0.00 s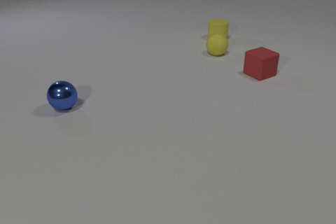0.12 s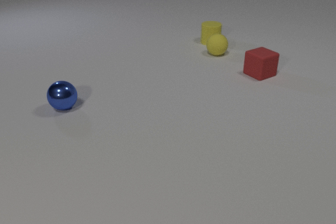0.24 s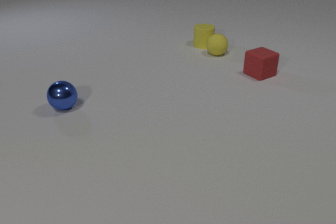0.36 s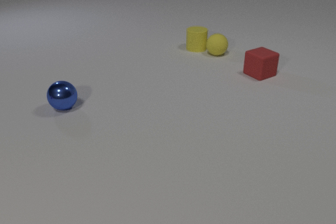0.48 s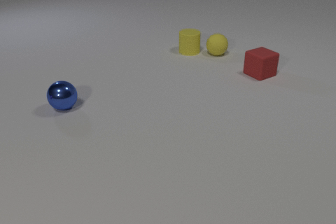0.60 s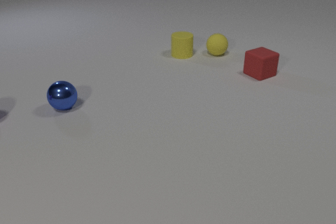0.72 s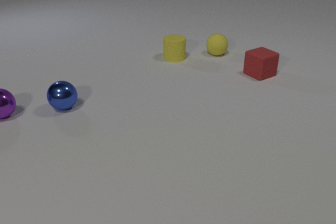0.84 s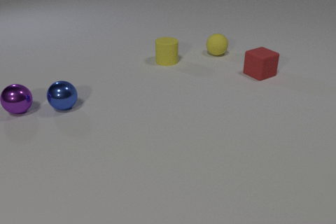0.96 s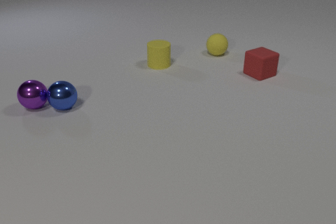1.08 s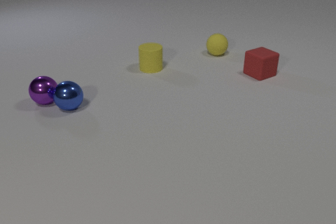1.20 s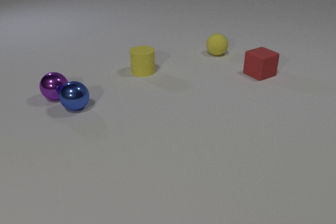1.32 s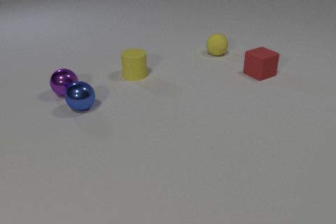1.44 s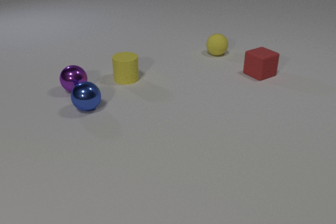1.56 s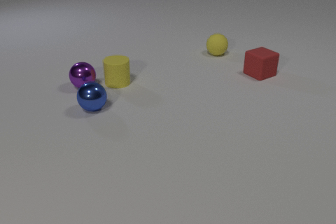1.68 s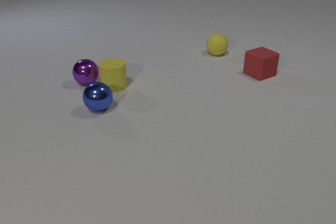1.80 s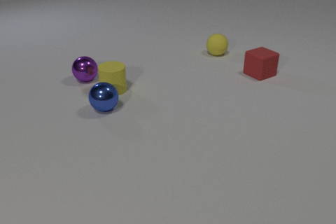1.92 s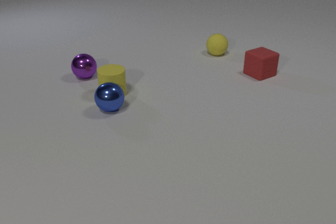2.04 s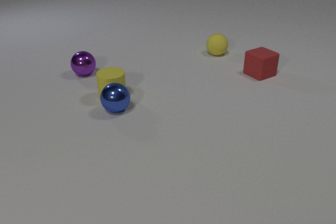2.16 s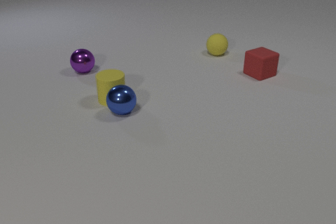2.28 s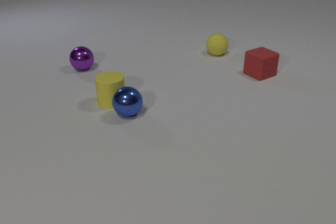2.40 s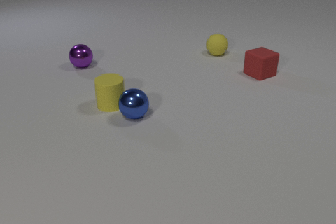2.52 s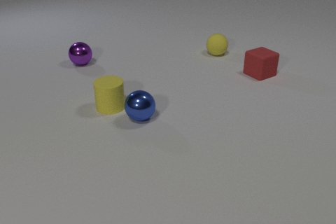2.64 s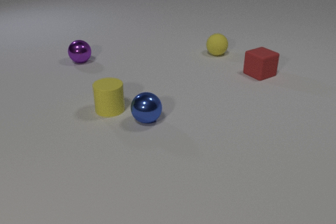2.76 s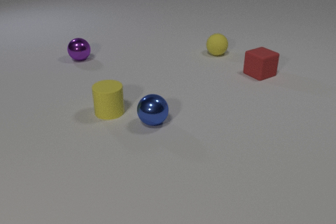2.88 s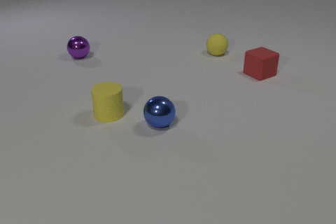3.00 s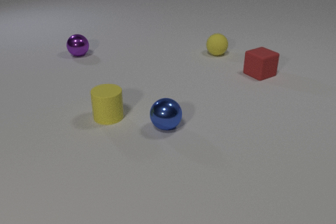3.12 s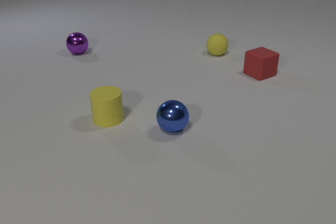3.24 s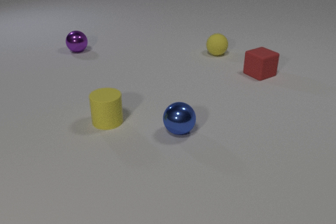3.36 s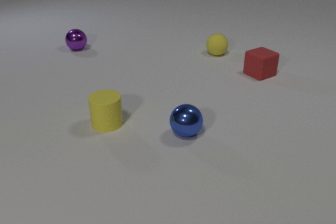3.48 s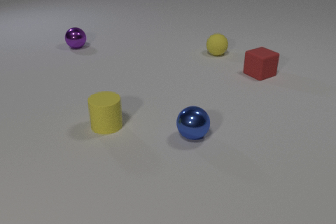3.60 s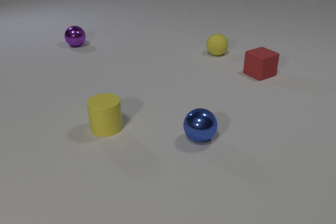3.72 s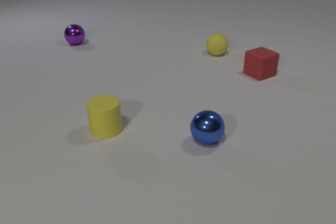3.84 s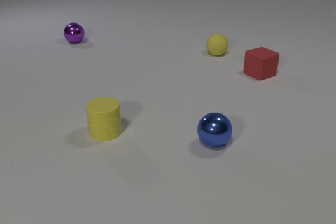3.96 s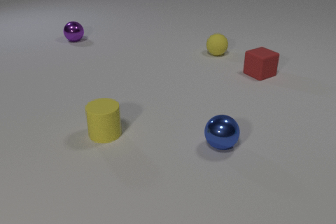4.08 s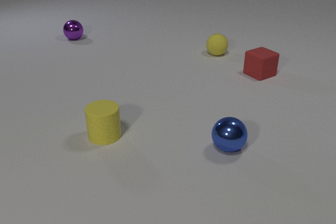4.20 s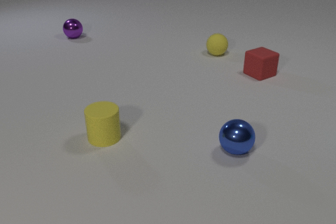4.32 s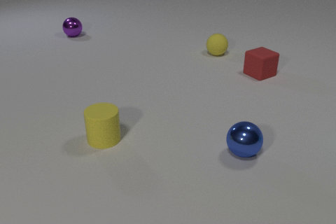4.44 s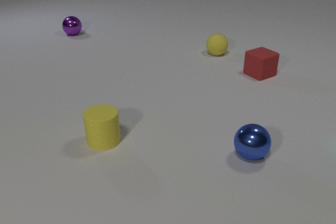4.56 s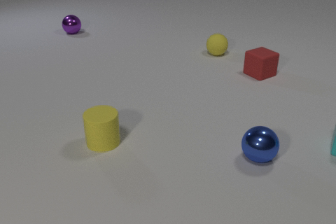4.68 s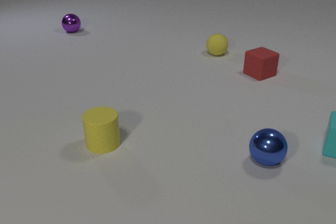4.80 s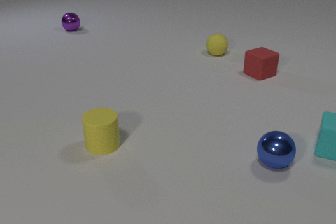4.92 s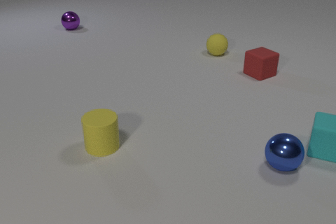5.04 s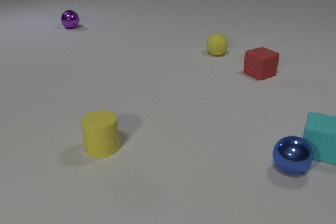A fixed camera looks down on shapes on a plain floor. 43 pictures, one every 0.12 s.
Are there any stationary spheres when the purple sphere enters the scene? yes.
How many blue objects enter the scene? 0.
What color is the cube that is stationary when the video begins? red.
0.00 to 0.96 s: The purple metal sphere comes in at the left edge, rolls to the right. The yellow rubber cylinder slides toward the camera and to the left. The purple metal sphere and the blue metal sphere collide.
0.96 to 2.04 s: The purple metal sphere rolls away from the camera and to the right. The yellow rubber cylinder slides toward the camera and to the left. The blue metal sphere rolls to the right. The purple metal sphere and the yellow rubber cylinder collide. The yellow rubber cylinder and the blue metal sphere collide.
2.04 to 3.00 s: The purple metal sphere rolls away from the camera. The yellow rubber cylinder slides toward the camera. The blue metal sphere rolls to the right and toward the camera.
3.00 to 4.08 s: The purple metal sphere rolls away from the camera. The yellow rubber cylinder slides toward the camera. The blue metal sphere rolls to the right and toward the camera.
4.08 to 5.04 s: The purple metal sphere rolls away from the camera. The yellow rubber cylinder slides toward the camera. The blue metal sphere rolls to the right. The cyan rubber cube comes in at the right edge, slides to the left and toward the camera.
